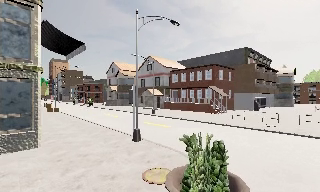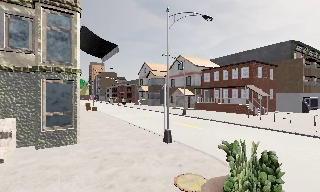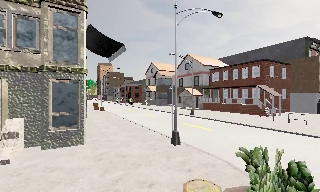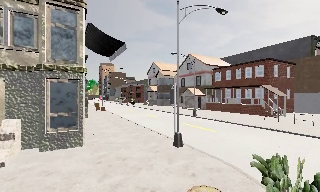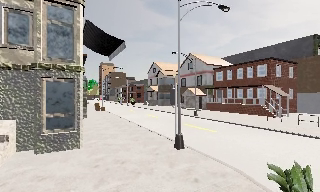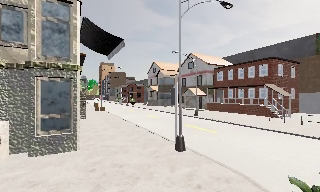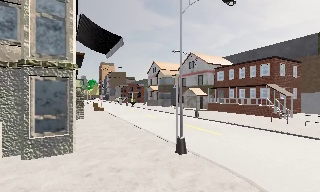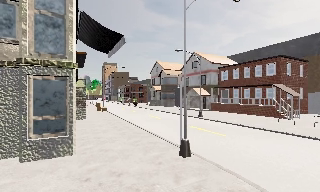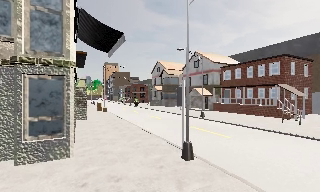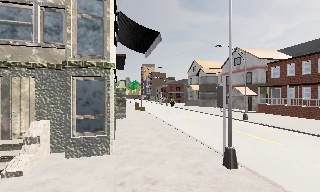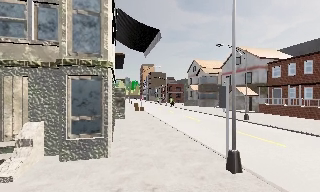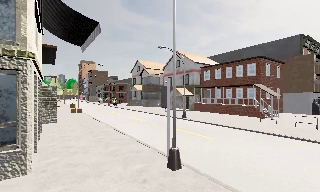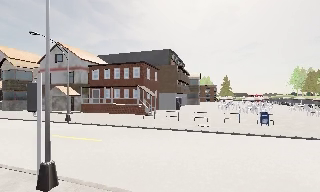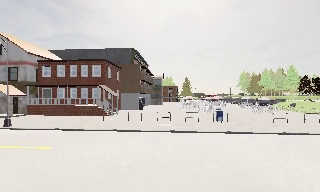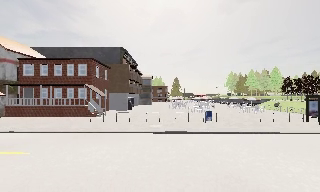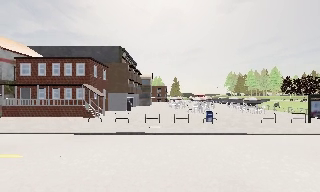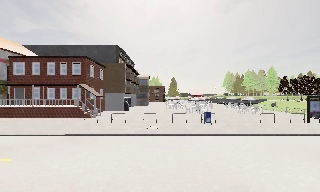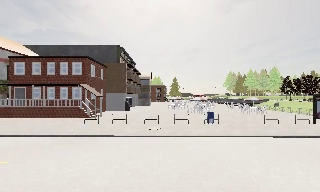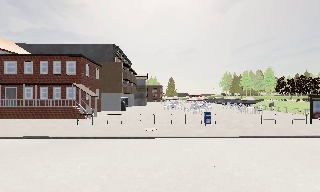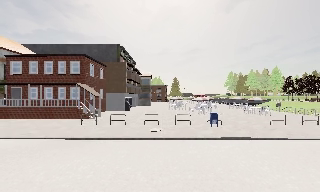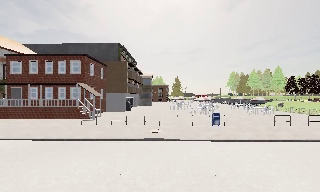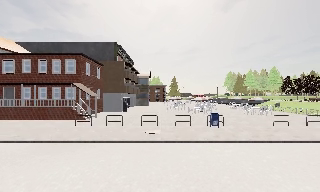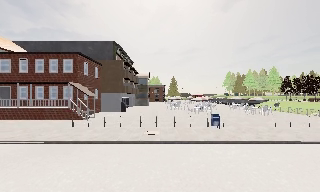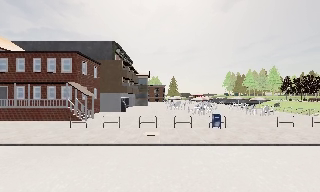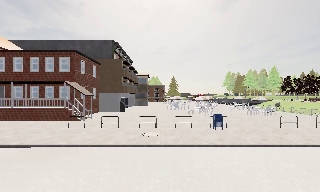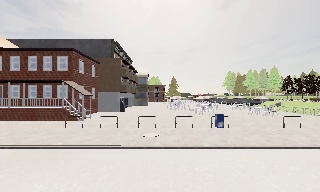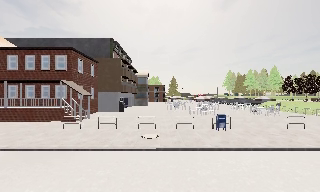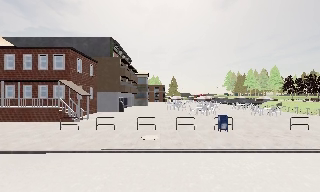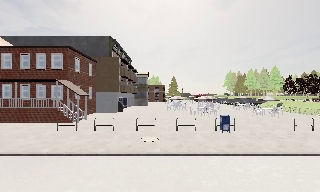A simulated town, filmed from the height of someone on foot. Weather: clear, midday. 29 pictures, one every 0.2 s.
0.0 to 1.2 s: The camera pans to its left, which is counterclockwise from overhead, by about 15 degrees. It travels forward, about 2 m, so what stands in front looms larger.
1.2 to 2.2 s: The camera travels forward, about 1.5 m, so what stands in front looms larger.
2.2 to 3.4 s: The camera swings to its right by about 55 degrees, and the scene slides to the left. It travels forward, about 2 m.
3.4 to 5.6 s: The camera travels forward, about 3.5 m, so what stands in front looms larger.
The film runs forward here.
